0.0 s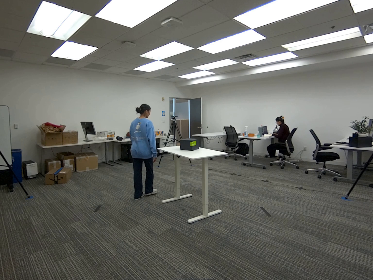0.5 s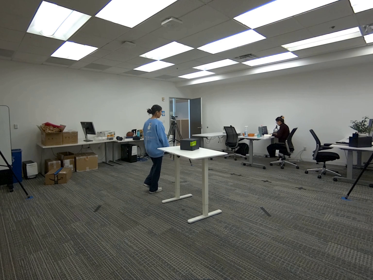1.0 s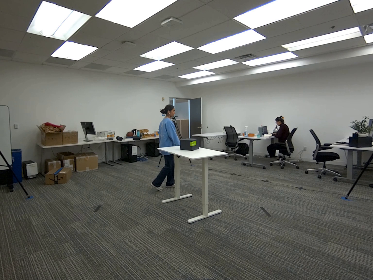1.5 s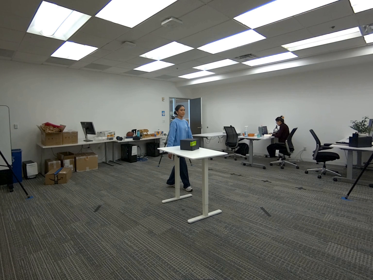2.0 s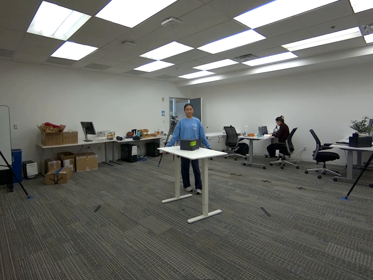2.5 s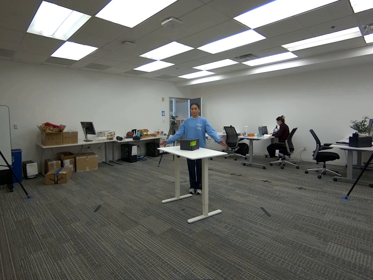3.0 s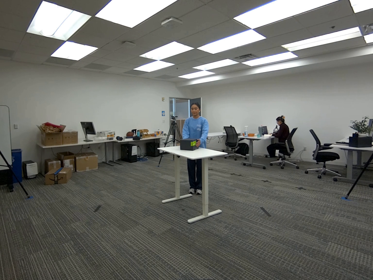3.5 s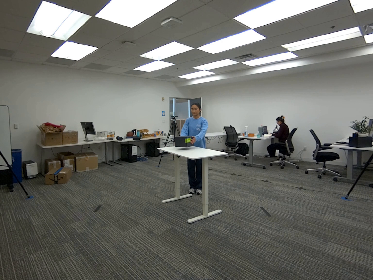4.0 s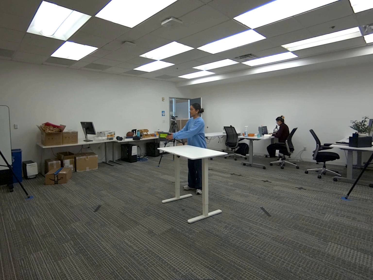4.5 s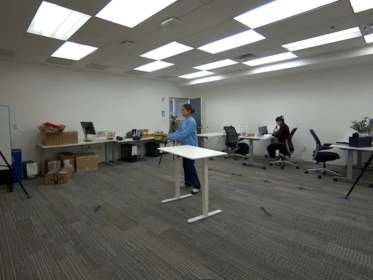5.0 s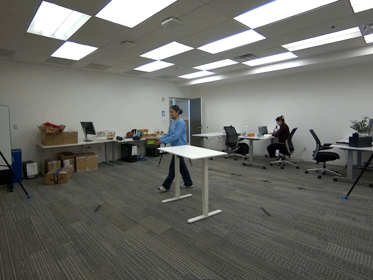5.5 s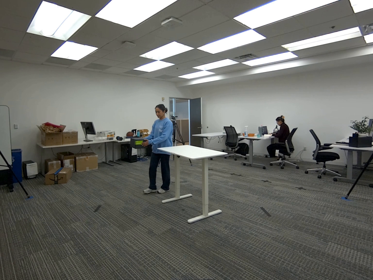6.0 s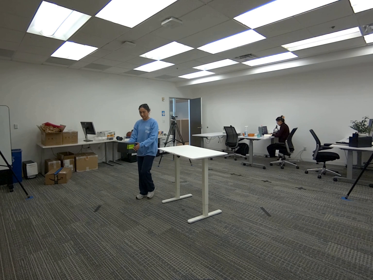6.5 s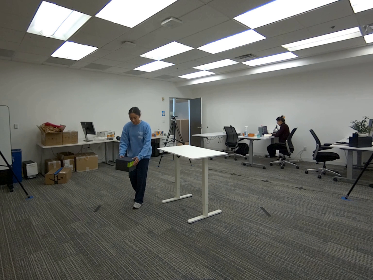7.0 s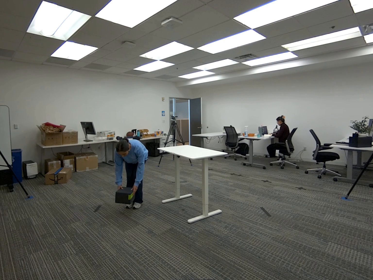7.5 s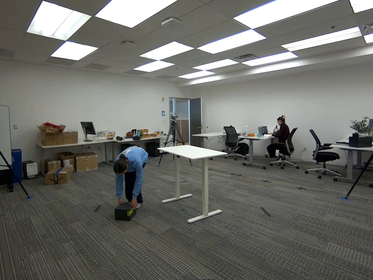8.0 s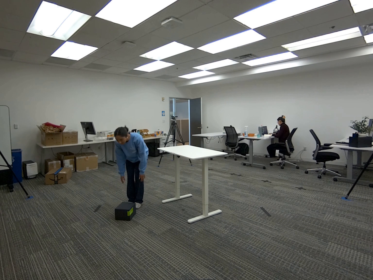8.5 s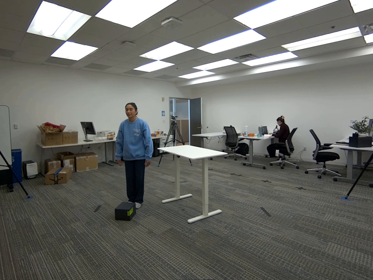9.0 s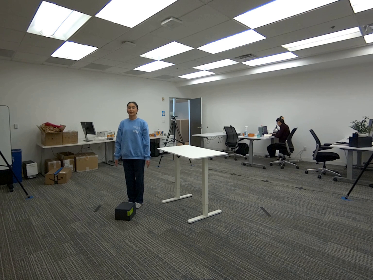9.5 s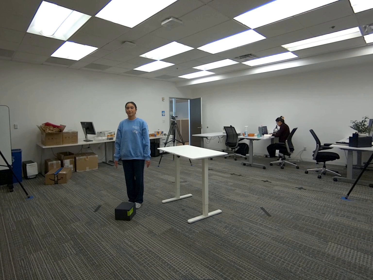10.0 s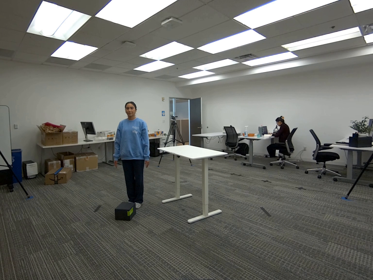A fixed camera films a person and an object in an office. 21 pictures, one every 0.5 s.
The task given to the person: Walk to the box on the table, pick up the box with both hands, and place it on the ground.
